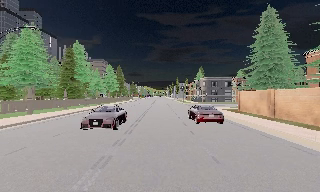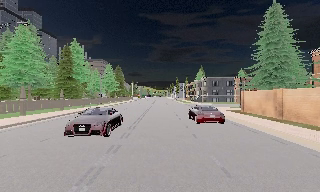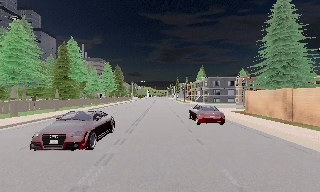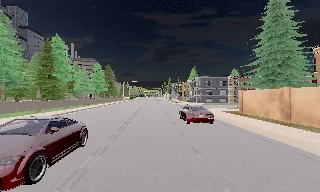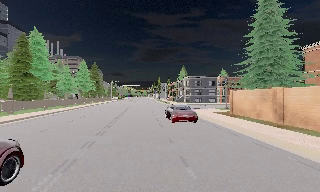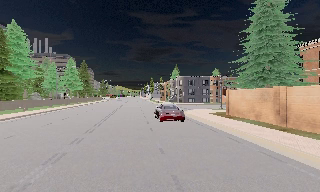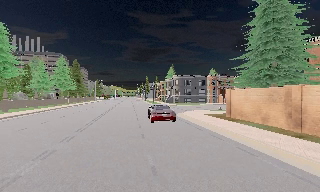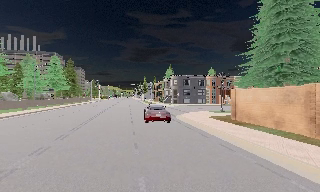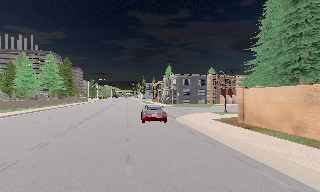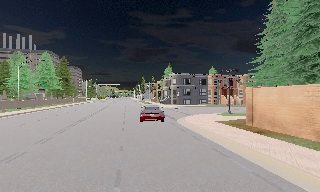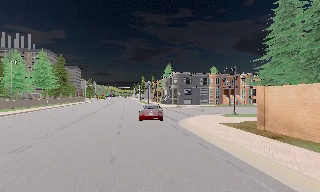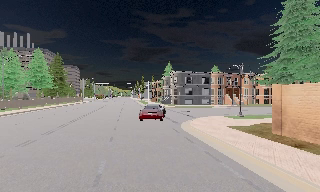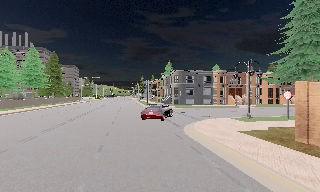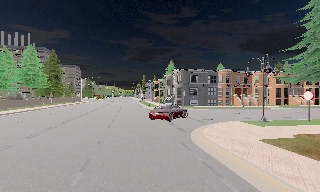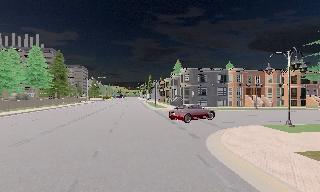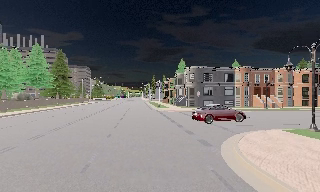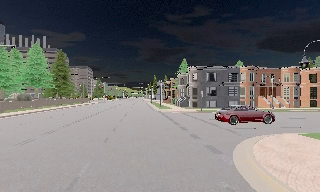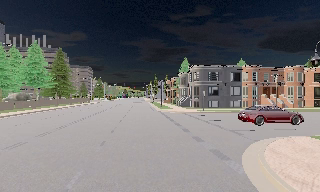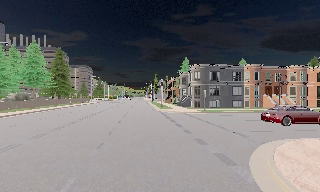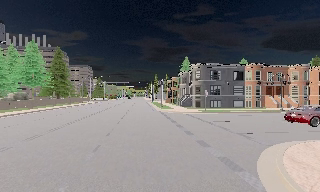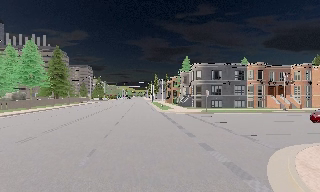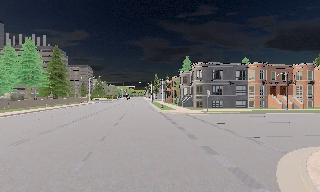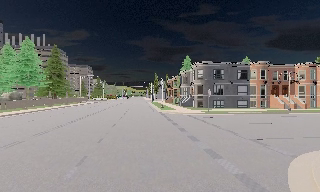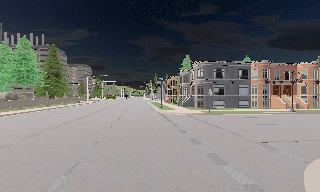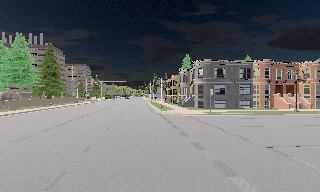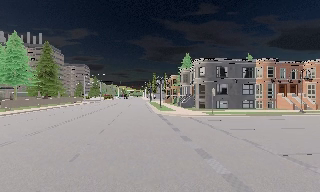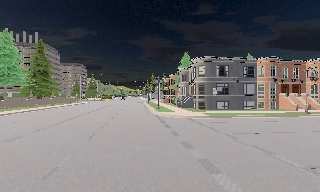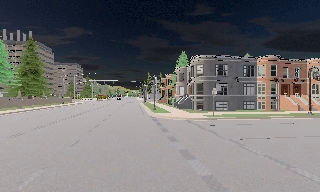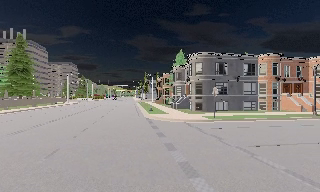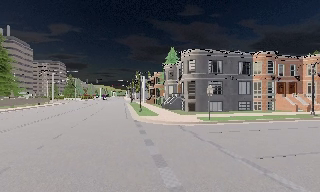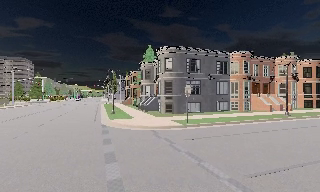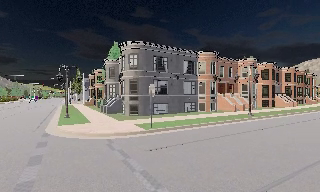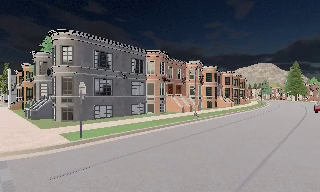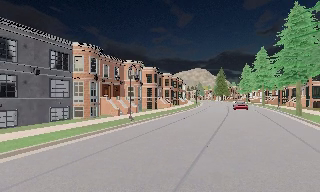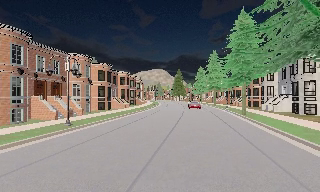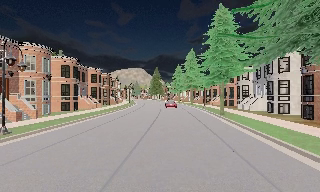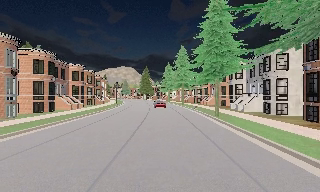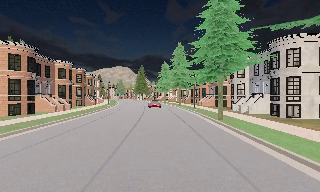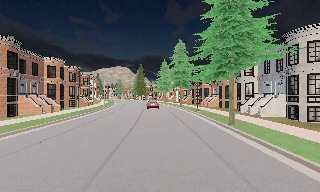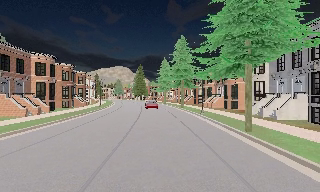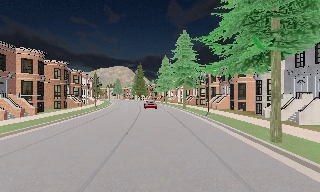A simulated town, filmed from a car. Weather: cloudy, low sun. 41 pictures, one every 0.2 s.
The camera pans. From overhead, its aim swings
clockwise.
The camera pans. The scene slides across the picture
to the left.
0.0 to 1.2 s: The camera swings to its right by about 10 degrees, and the scene slides to the left. It travels forward, about 7 m, so what stands in front looms larger. It gains speed.
1.2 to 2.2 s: The camera travels forward, about 6 m, so what stands in front looms larger.
2.2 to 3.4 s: The camera travels forward, about 7 m, so what stands in front looms larger. It loses speed.
3.4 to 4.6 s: The camera travels forward, about 2.5 m, so what stands in front looms larger.
4.6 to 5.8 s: The camera travels forward, about 6 m, so what stands in front looms larger. It gains speed.
5.8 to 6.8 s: The camera pans to its right, which is clockwise from overhead, by about 65 degrees. It travels forward and to its right, about 8 m.
6.8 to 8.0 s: The scene slides to the left, as the camera pans about 15 degrees to its right. It travels forward, about 12 m, so what stands in front looms larger.
The film runs forward here.
